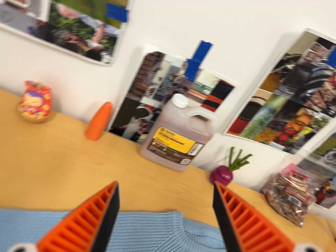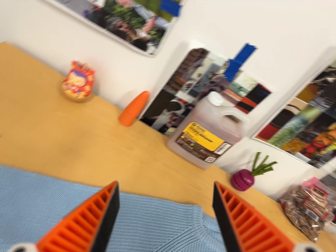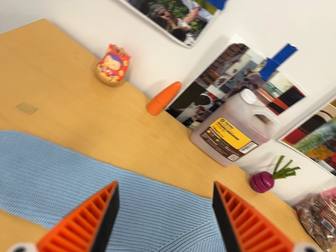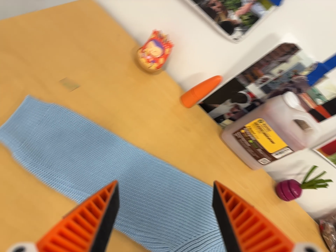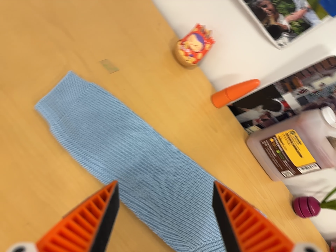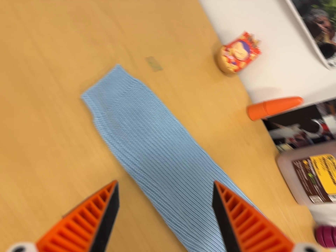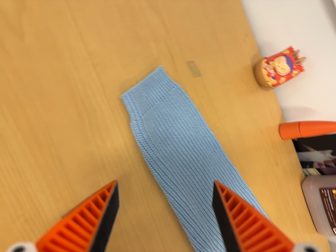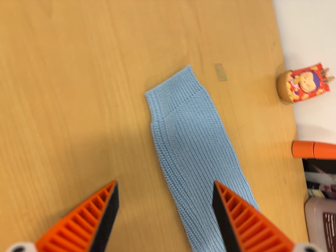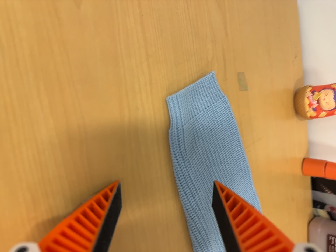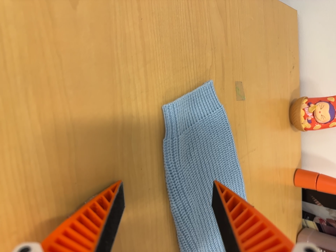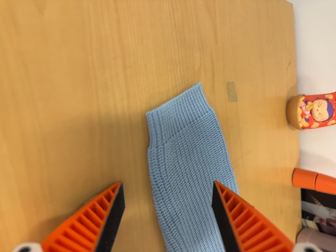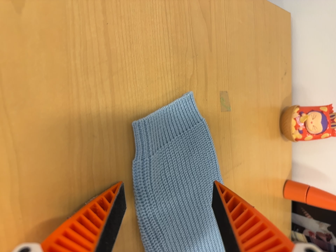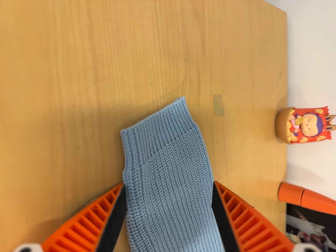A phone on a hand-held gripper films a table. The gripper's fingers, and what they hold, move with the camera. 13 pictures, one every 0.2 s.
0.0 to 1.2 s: The camera swings to its left by about 15 degrees, and the scene slides to the right. It travels to its left, about 26 cm, so close, fixed things drift to the right. It rolls about its line of sight by about 45 degrees, and the scene rotates clockwise.
1.2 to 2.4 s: The camera travels forward and toward the top of its view, about 10 cm, so what stands in front looms larger. It rolls about its line of sight by about 20 degrees, and the scene rotates clockwise.
The film runs forward here.
